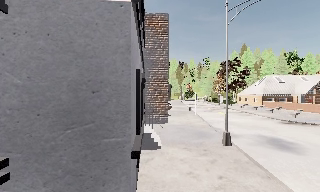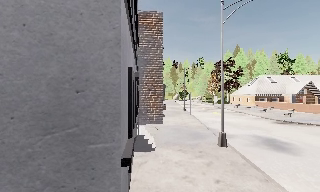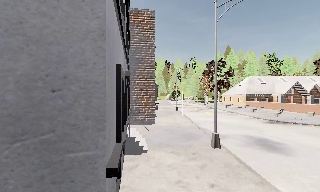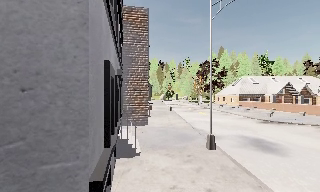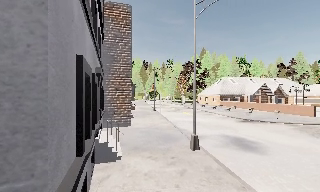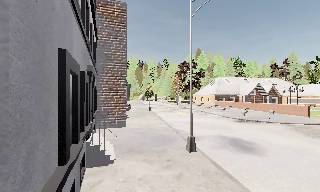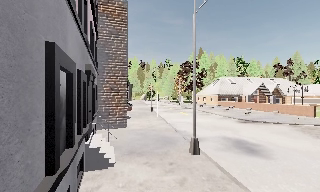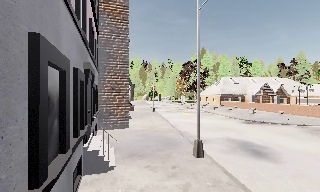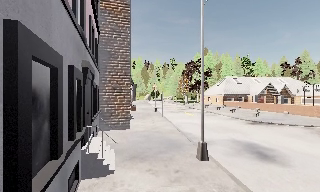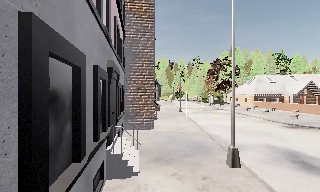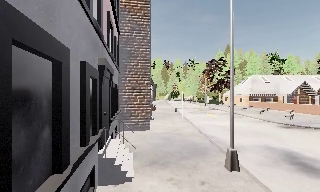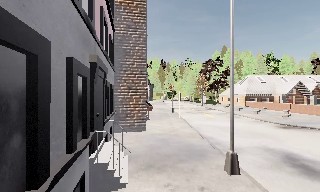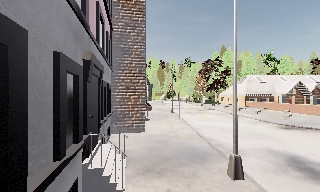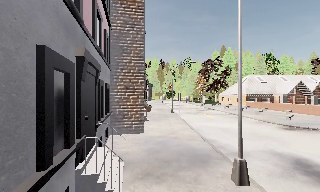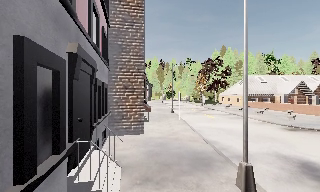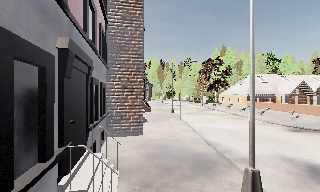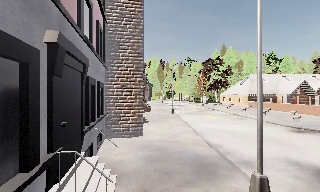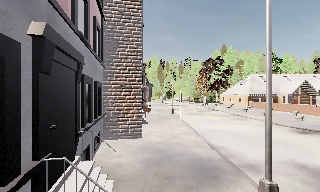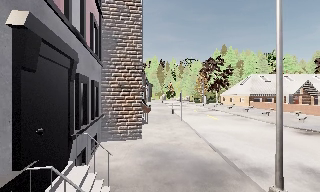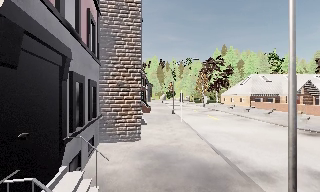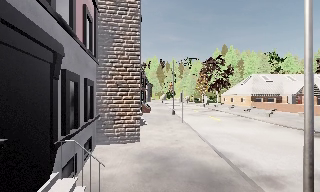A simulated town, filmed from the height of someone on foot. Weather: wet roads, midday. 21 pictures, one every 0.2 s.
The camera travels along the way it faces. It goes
forward.
0.0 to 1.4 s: The camera swings to its right by about 15 degrees, and the scene slides to the left. It travels forward, about 2 m, so what stands in front looms larger.
1.4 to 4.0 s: The camera travels forward, about 4 m, so what stands in front looms larger.
The film runs forward here.
